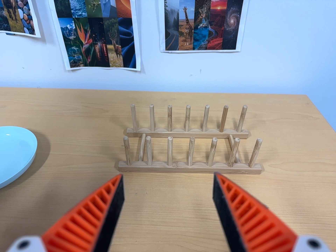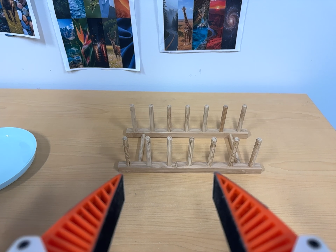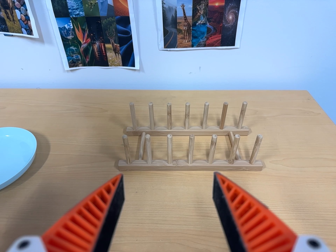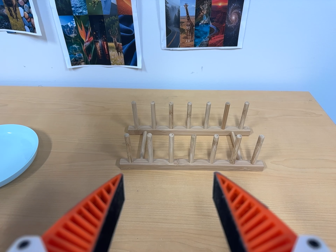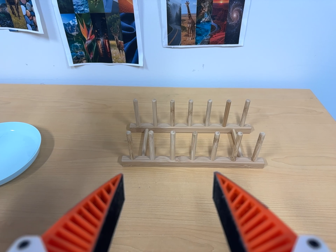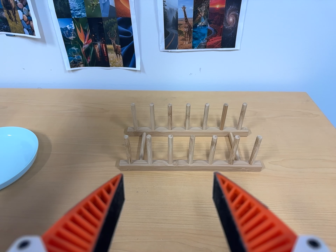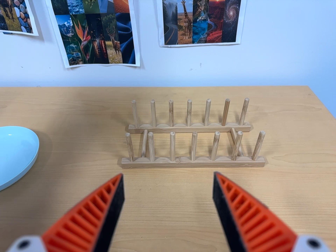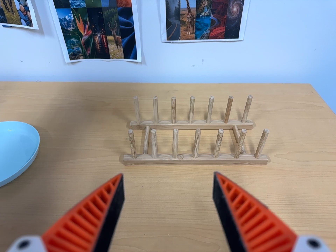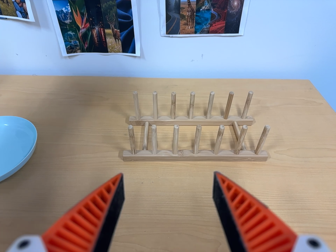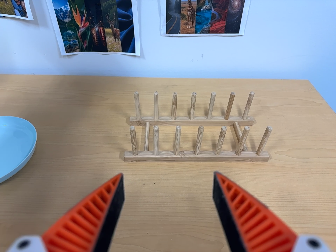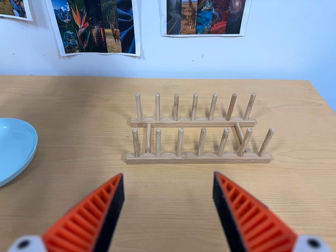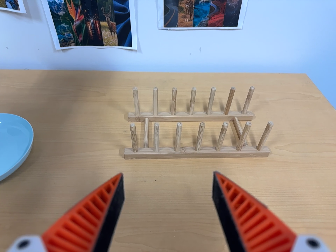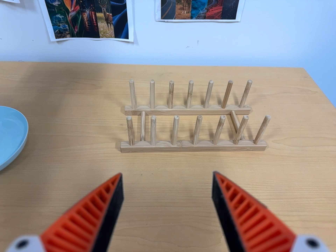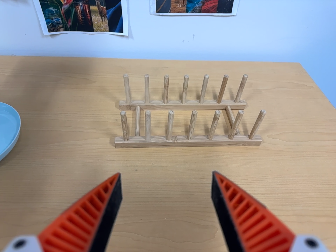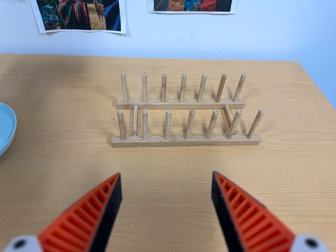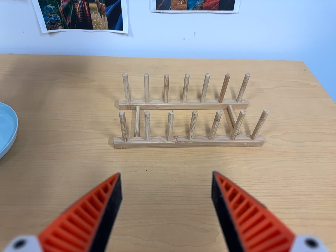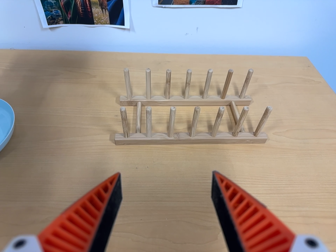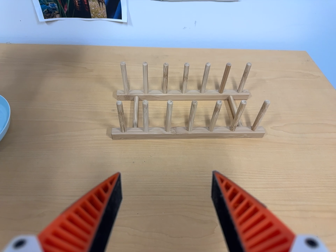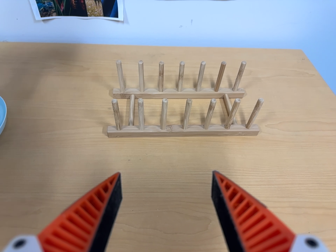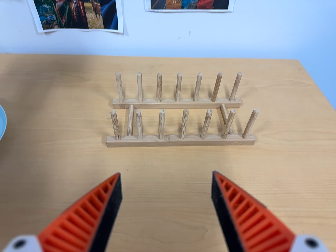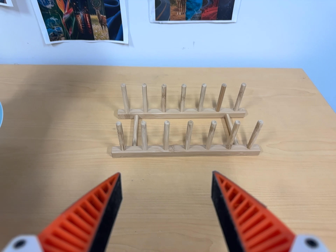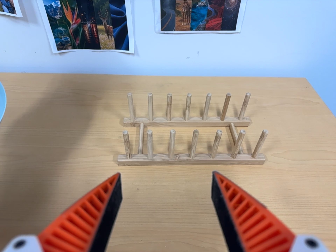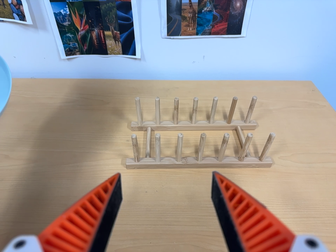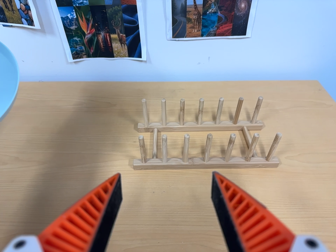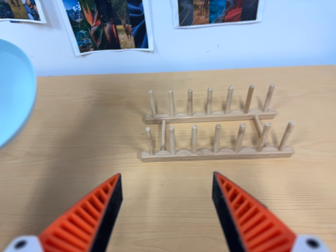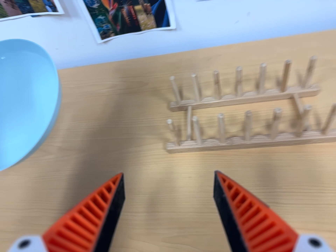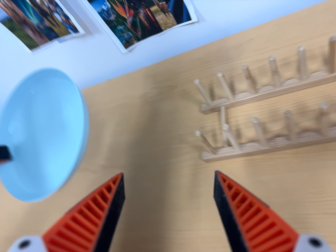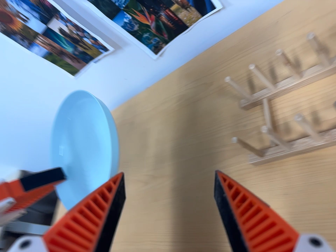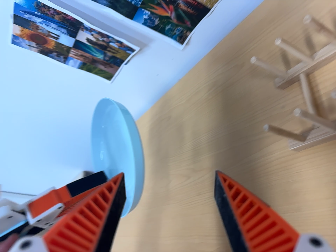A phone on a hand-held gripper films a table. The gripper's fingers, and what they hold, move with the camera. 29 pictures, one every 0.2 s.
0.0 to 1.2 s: The camera keeps its place and its aim.
1.2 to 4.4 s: The camera shifts only a little, or ends up much as it began.
4.4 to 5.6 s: The camera pans to its left by about 50 degrees. It travels to its right, toward the top of its view and forward, about 20 cm. Its aim tips toward the bottom of its view by about 15 degrees. It rolls about its line of sight by about 35 degrees, and the scene rotates counterclockwise.
The film runs forward here.
